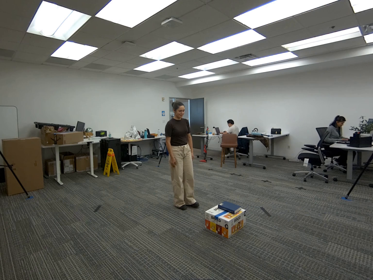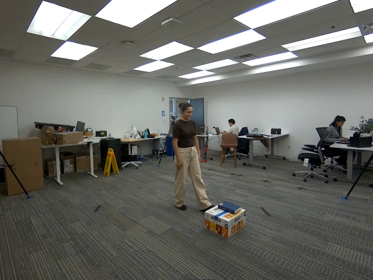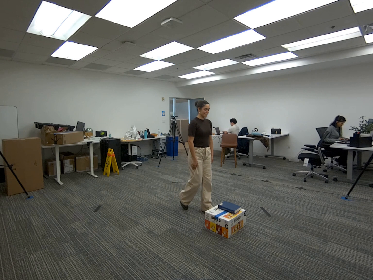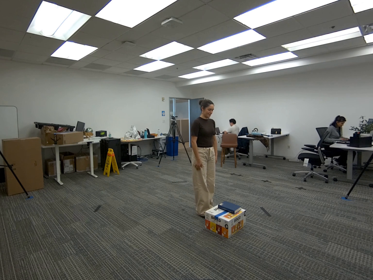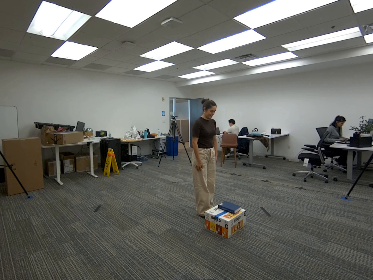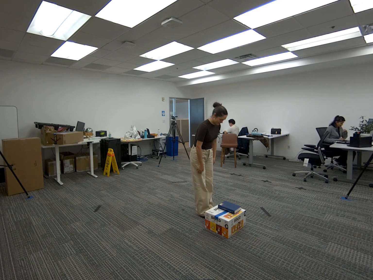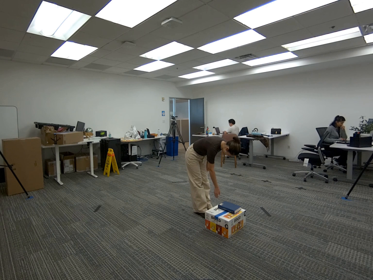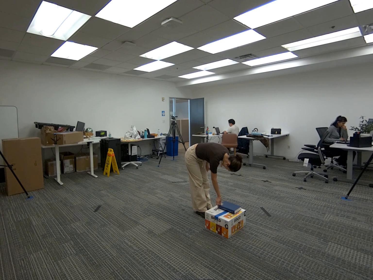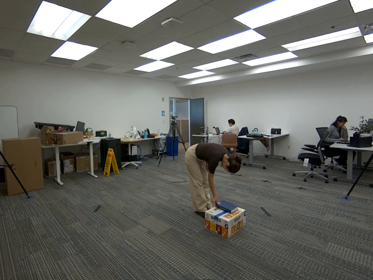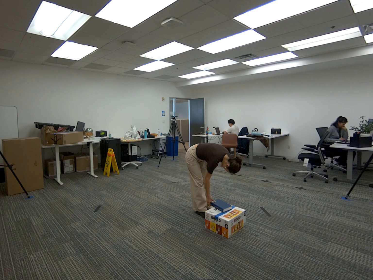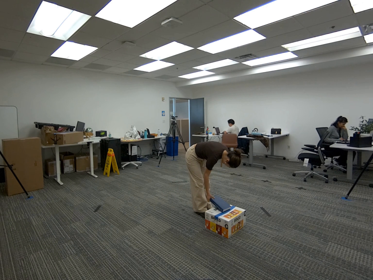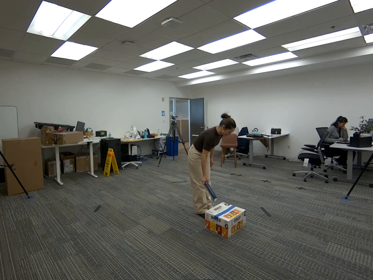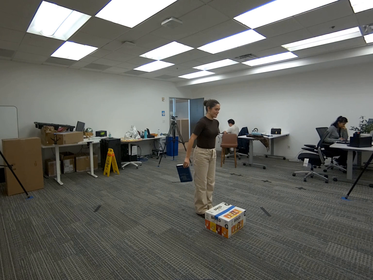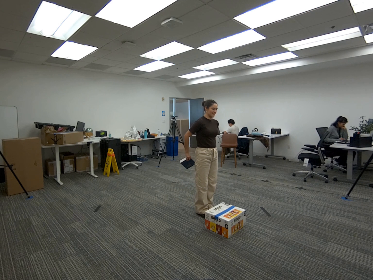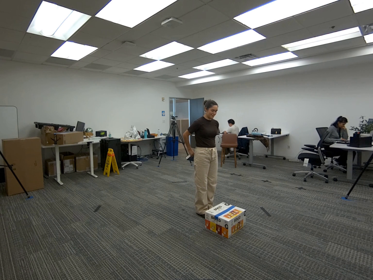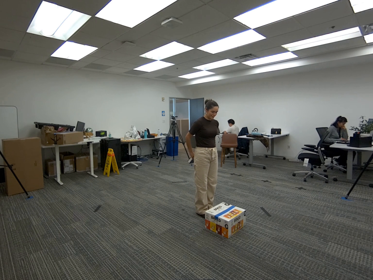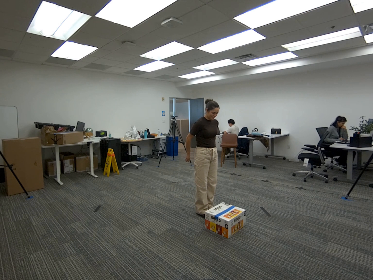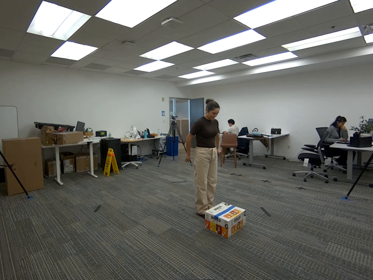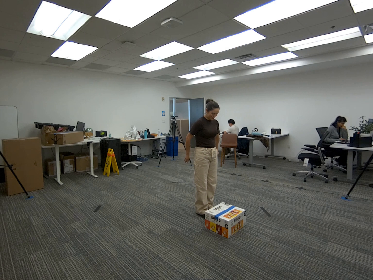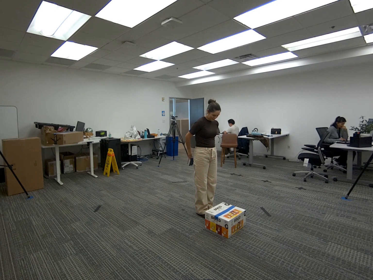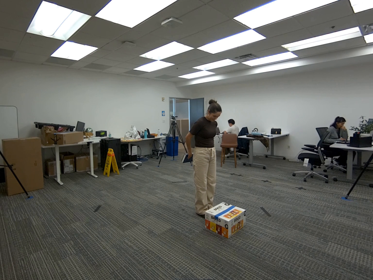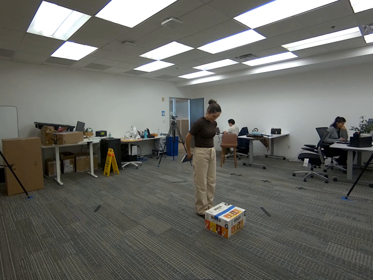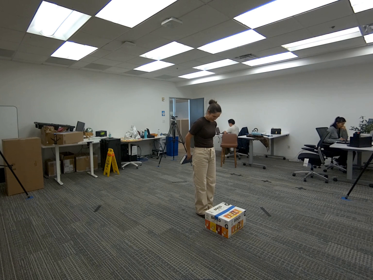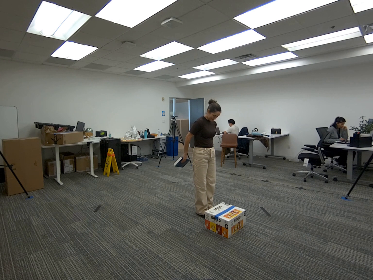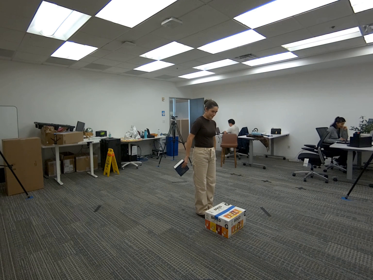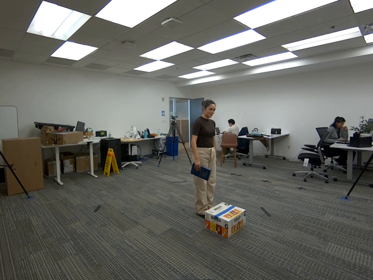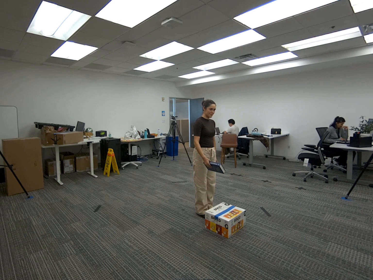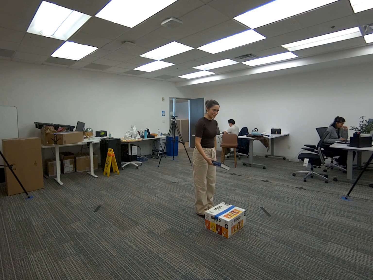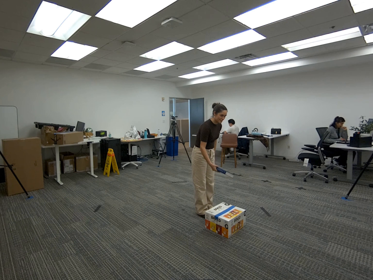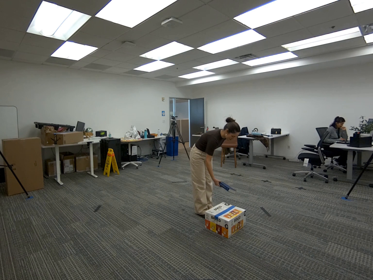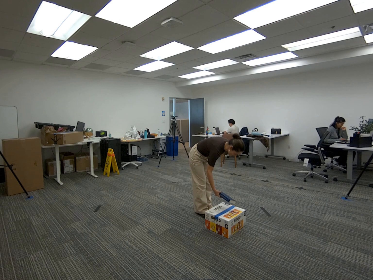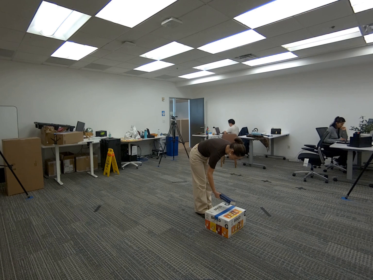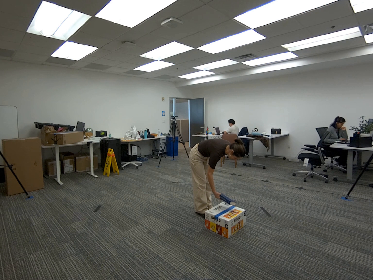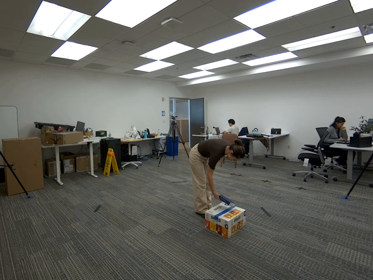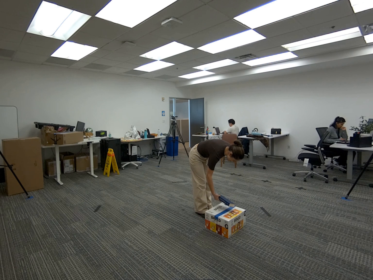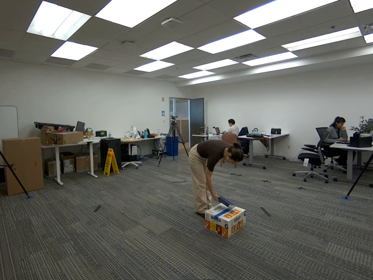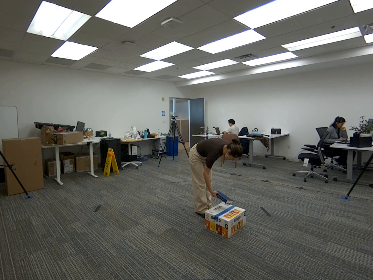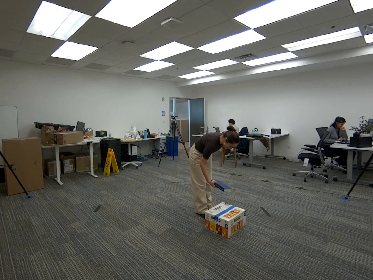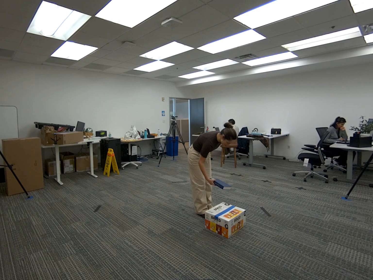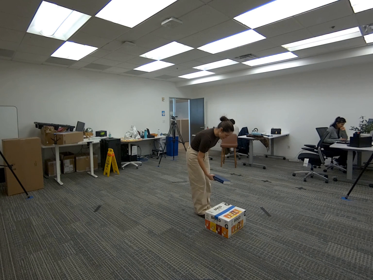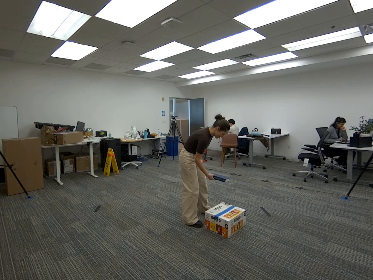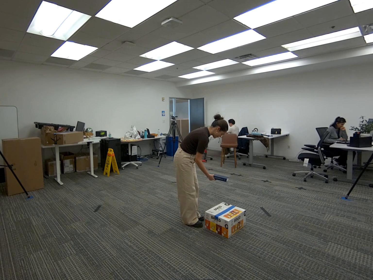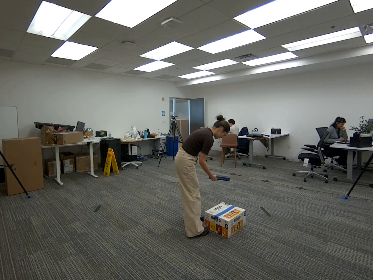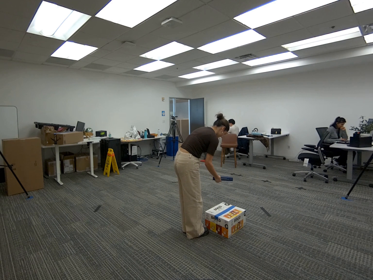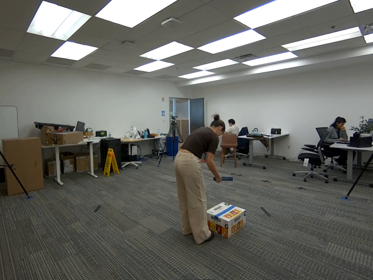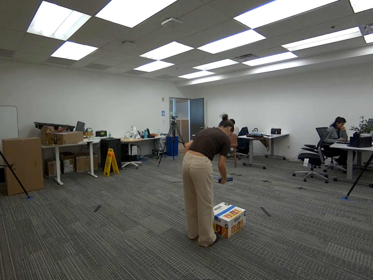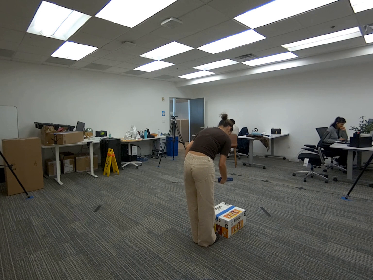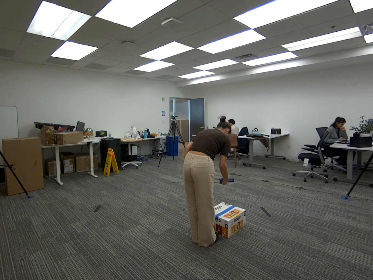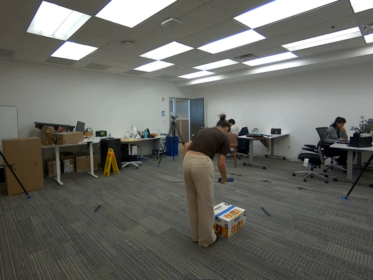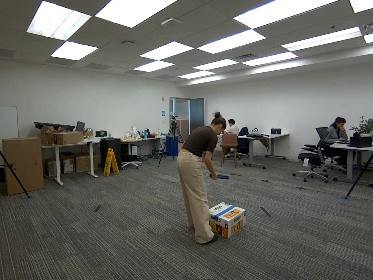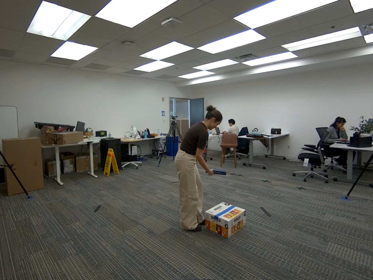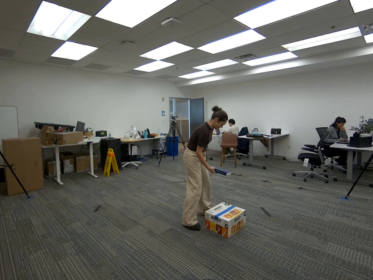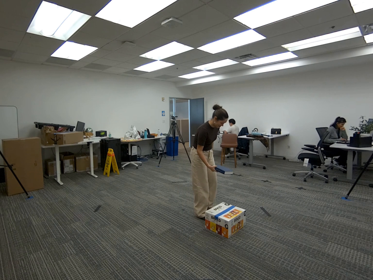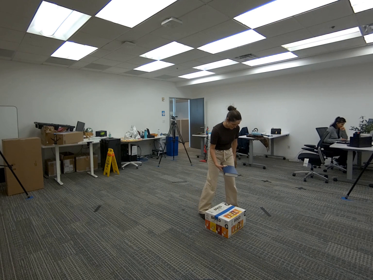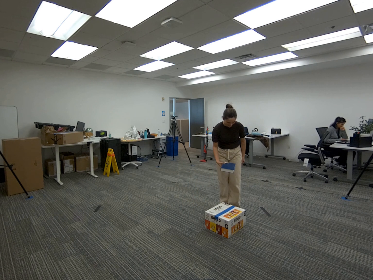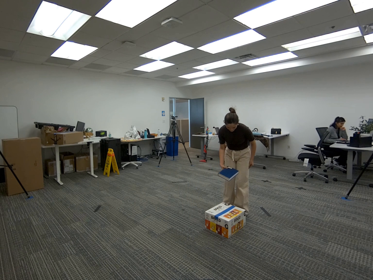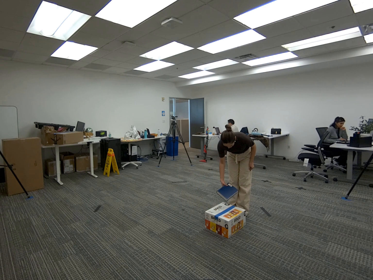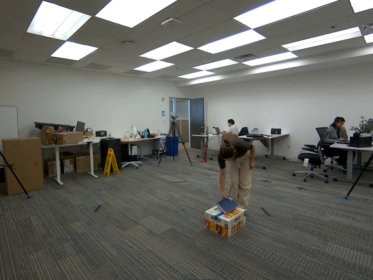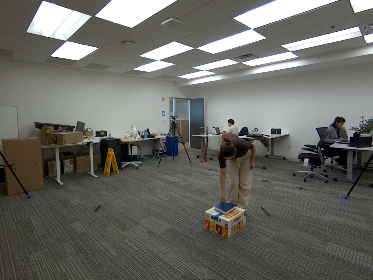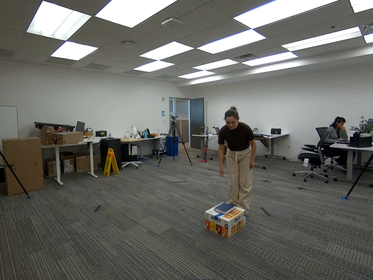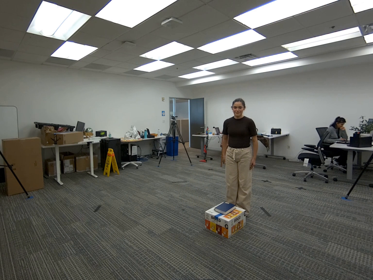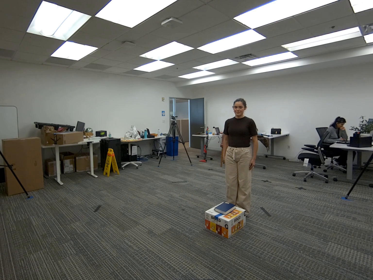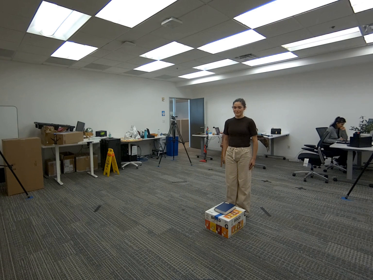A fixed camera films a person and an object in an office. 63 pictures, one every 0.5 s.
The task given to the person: Walk to the dark blue book on the snack box. Pick it up with your right hand, pass it behind your back to your left hand, then back to your right hand, and finally place the book back on the box with your right hand.
